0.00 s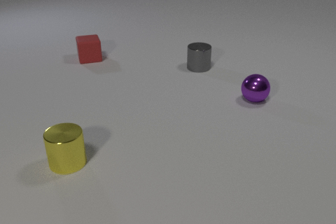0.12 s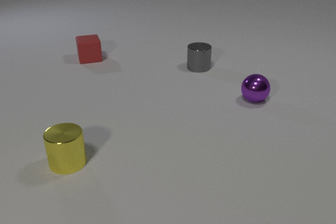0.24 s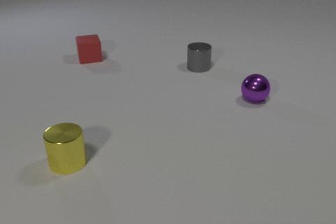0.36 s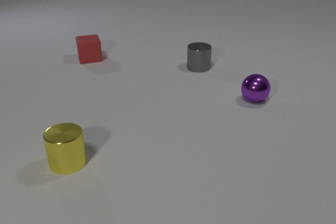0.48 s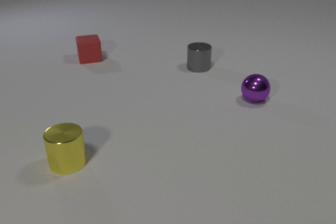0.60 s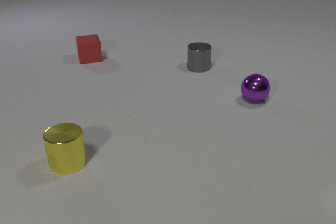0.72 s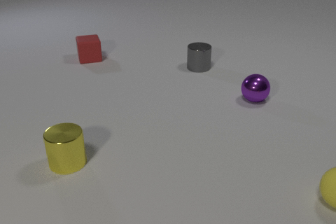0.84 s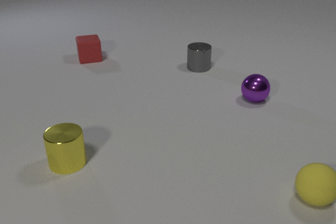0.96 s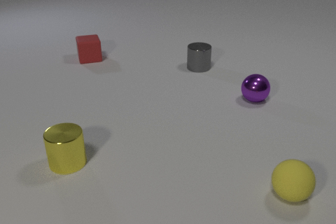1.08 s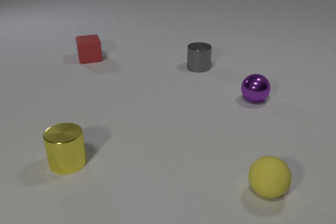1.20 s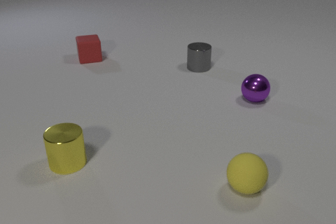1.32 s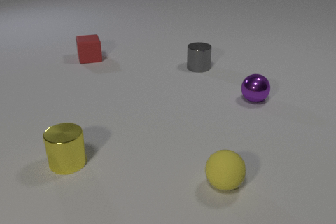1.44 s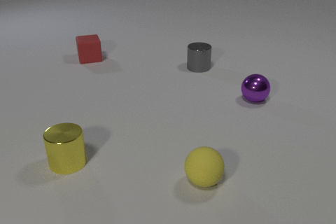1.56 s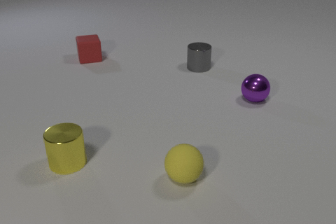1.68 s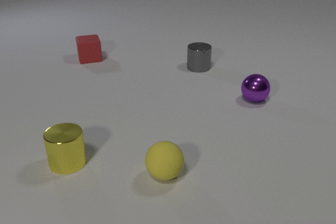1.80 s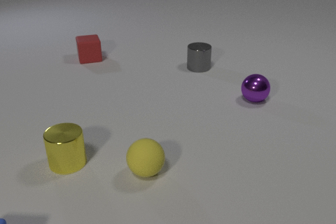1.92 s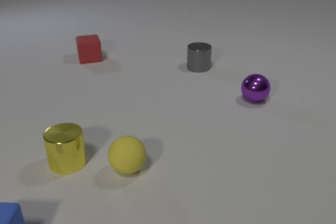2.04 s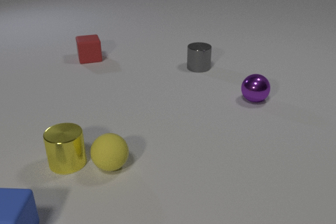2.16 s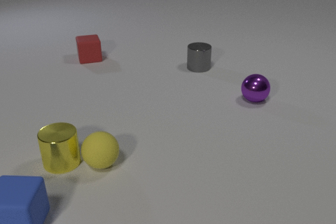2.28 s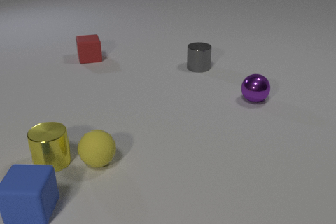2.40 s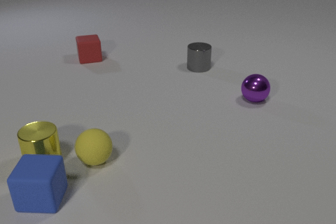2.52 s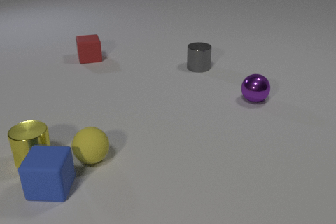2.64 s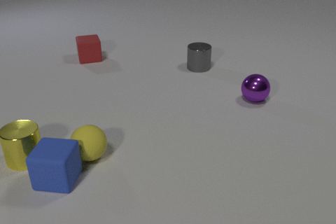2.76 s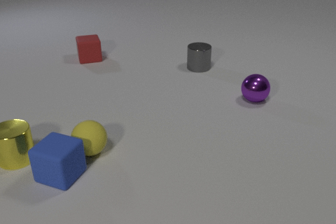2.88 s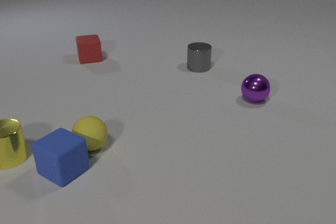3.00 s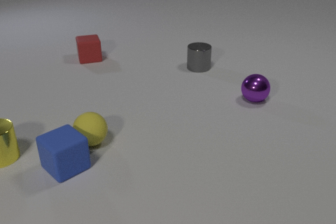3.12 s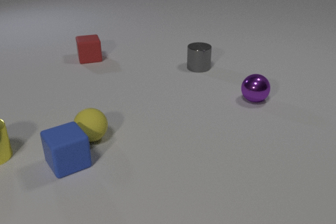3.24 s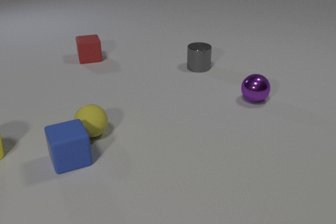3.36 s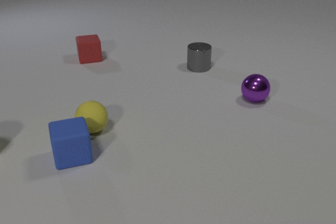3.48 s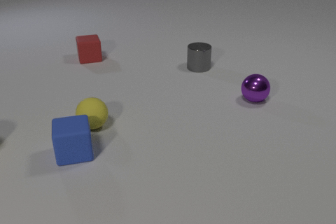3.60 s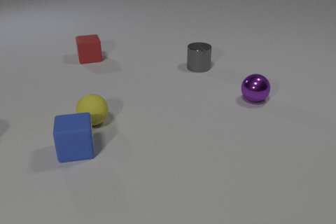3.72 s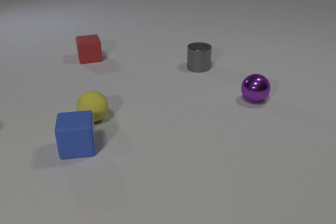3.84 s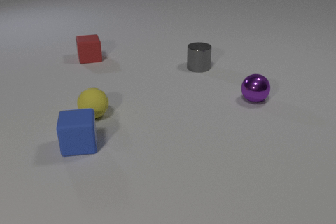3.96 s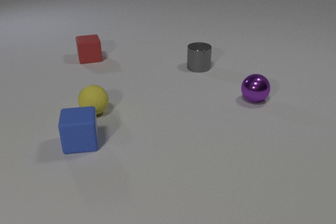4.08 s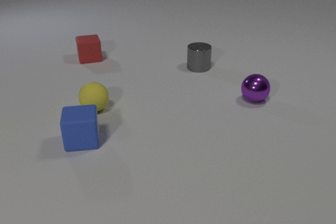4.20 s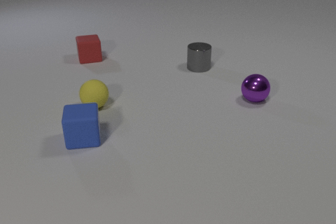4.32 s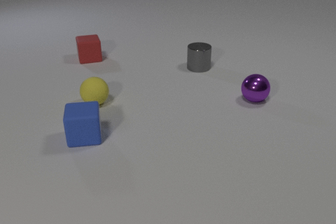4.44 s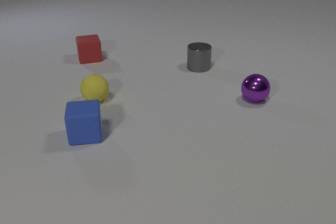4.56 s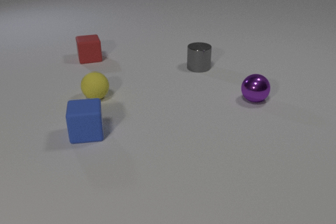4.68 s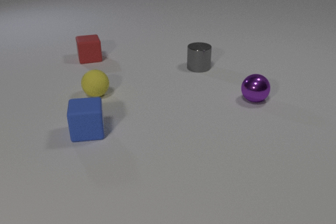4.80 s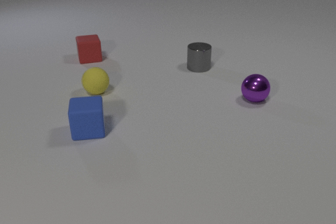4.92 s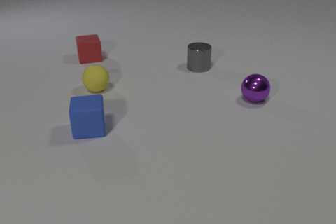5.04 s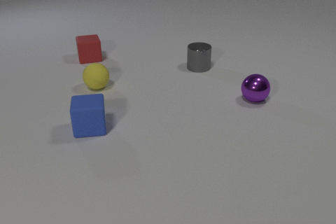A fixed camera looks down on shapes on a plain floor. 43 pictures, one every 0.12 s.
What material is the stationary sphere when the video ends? metal.
What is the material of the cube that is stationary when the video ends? rubber.
How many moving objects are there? 3.
0.00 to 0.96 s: The yellow rubber sphere comes in at the right edge, rolls to the left.
0.96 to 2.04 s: The yellow rubber sphere rolls to the left. The blue rubber cube comes in at the bottom edge, slides away from the camera and to the right.
2.04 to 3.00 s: The yellow rubber sphere rolls away from the camera and to the left. The yellow metal cylinder slides to the left and away from the camera. The blue rubber cube slides away from the camera and to the right, spins so that its near face slides to the left, clockwise seen from above. The yellow rubber sphere and the yellow metal cylinder collide. The yellow rubber sphere and the blue rubber cube collide.
3.00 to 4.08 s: The yellow rubber sphere rolls away from the camera. The yellow metal cylinder slides to the left and away from the camera, leaves at the left edge. The blue rubber cube slides away from the camera and to the right, spins clockwise seen from above by about 30 degrees, its near face sliding to the left.
4.08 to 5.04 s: The yellow rubber sphere rolls away from the camera. The blue rubber cube slides away from the camera.
